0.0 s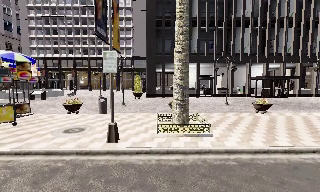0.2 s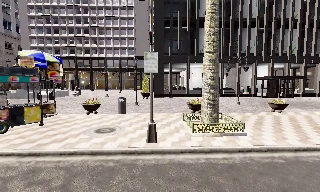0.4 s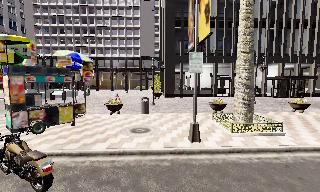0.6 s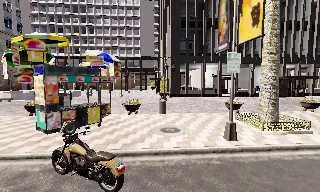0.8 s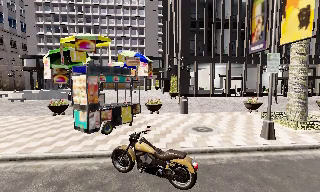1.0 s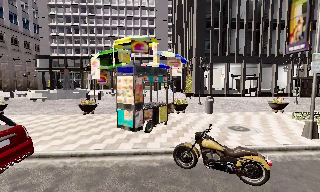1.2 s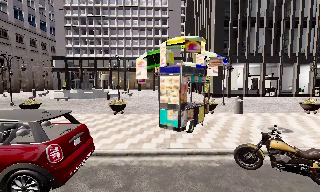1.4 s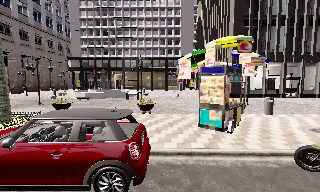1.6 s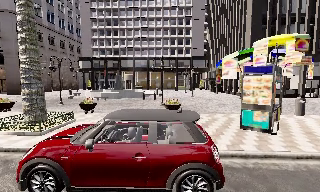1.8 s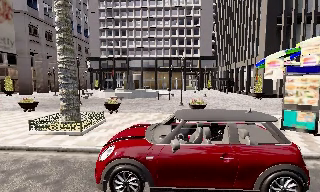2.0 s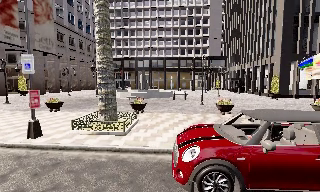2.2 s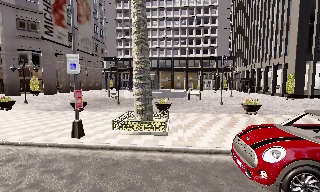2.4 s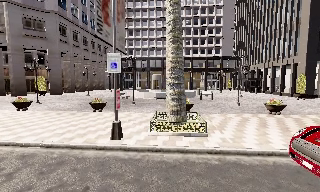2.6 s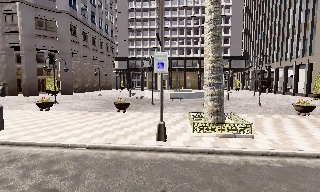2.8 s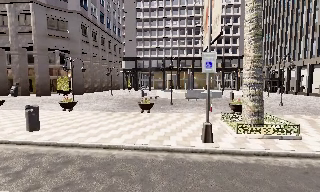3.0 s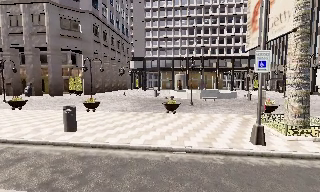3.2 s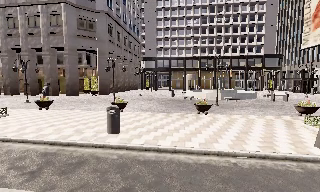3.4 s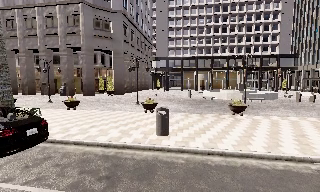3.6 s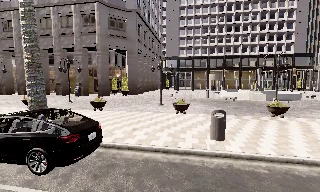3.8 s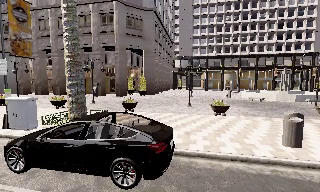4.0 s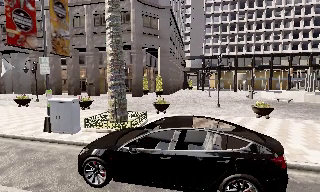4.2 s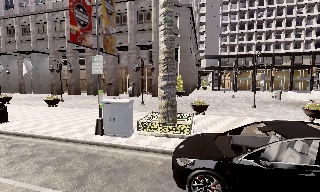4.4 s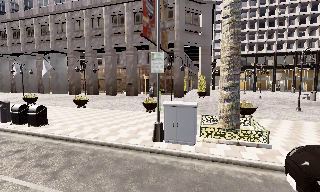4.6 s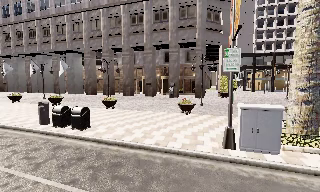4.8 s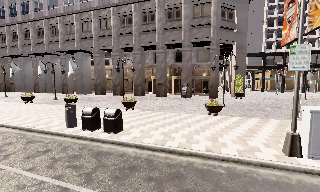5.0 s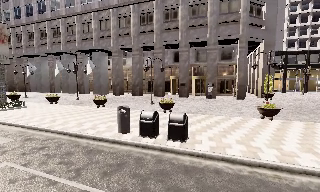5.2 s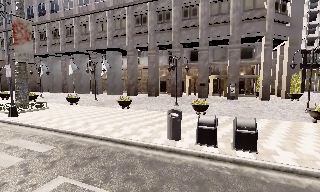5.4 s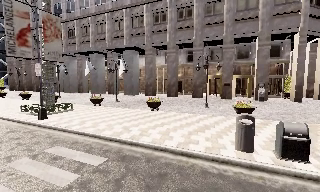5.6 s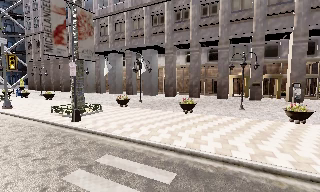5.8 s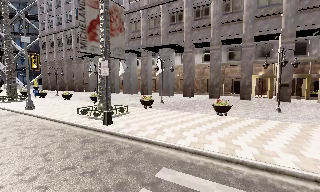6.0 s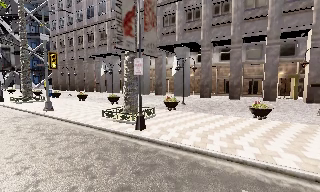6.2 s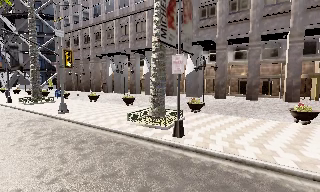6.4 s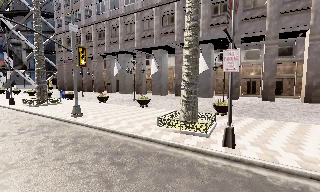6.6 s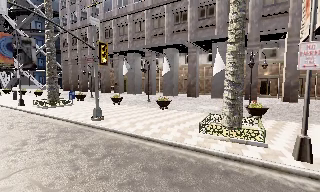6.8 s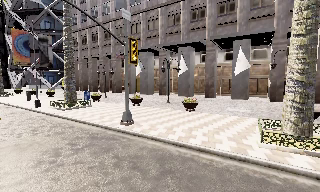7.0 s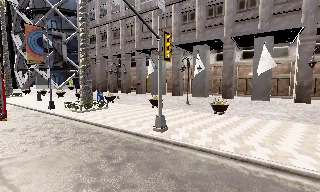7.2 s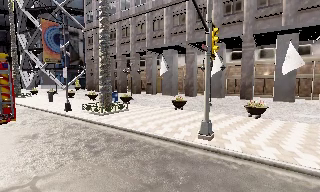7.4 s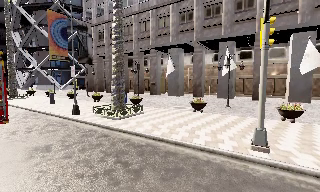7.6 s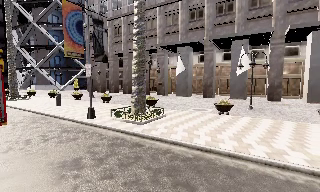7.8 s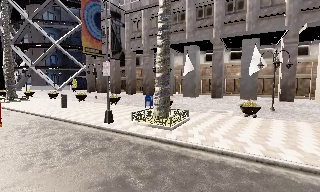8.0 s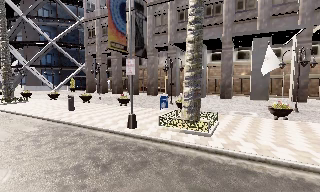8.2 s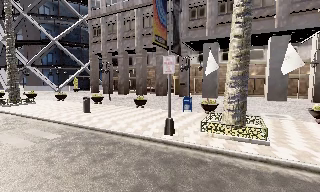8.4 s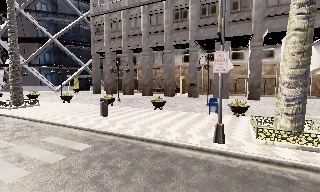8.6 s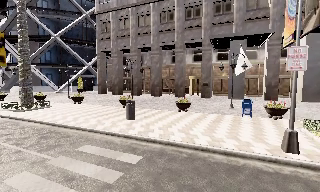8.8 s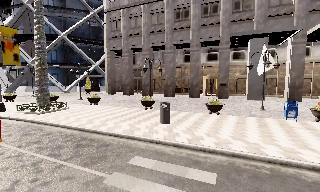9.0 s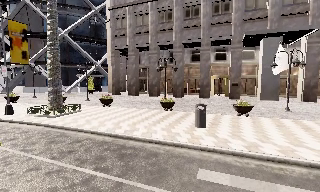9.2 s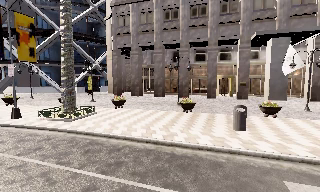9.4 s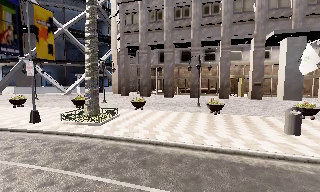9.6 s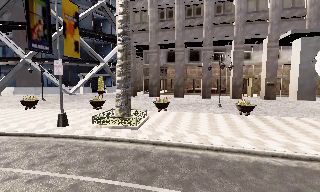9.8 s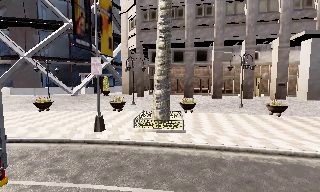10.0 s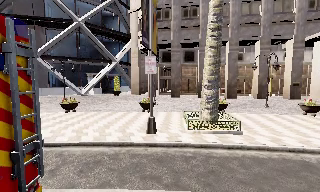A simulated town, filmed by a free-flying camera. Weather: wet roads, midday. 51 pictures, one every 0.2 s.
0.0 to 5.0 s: The scene slides to the right, as the camera pans about 20 degrees to its left. It travels to its left, about 45 m, so close, fixed things drift to the right.
5.0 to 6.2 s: The camera pans to its left, which is counterclockwise from overhead, by about 10 degrees. It travels to its left and forward, about 12 m, so close, fixed things drift to the right.
6.2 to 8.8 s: The camera travels to its left and forward, about 25 m, so close, fixed things drift to the right.
8.8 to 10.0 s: The camera pans to its right, which is clockwise from overhead, by about 15 degrees. It travels to its left, about 14 m, so close, fixed things drift to the right.
The film runs forward here.
